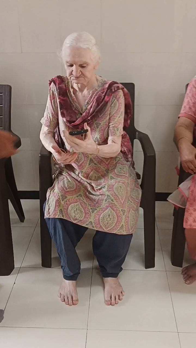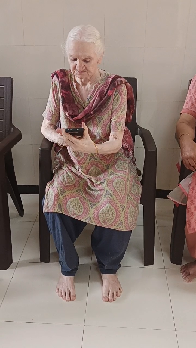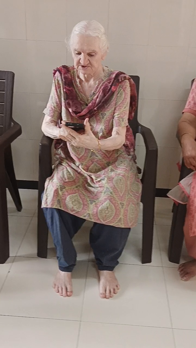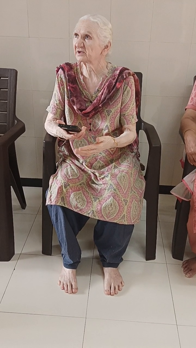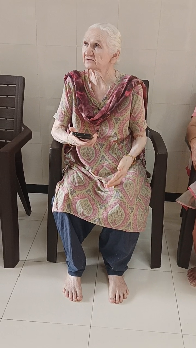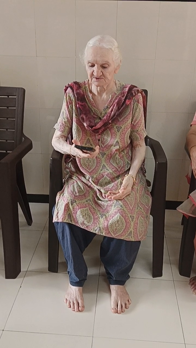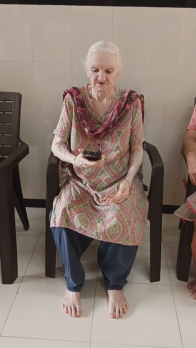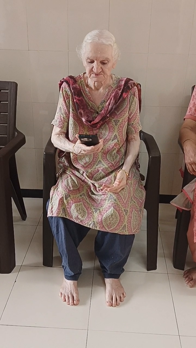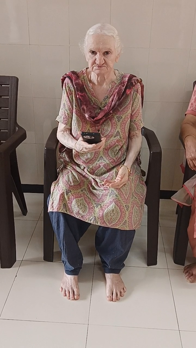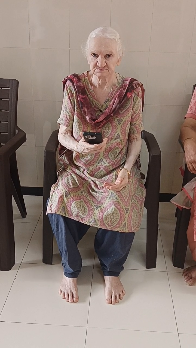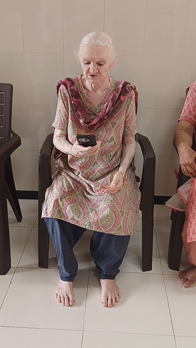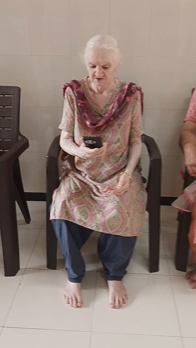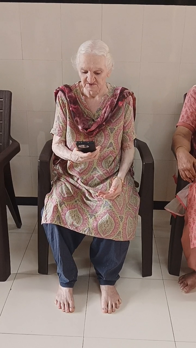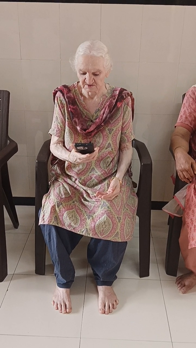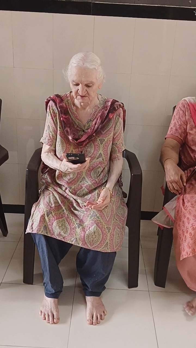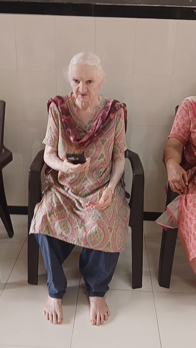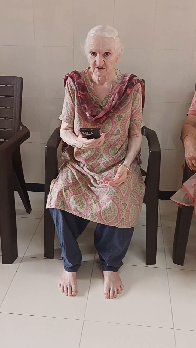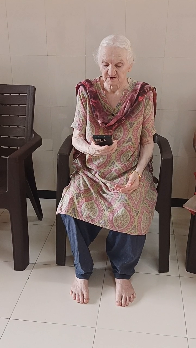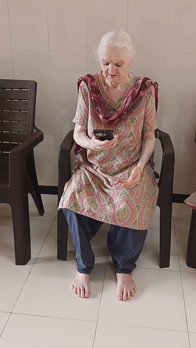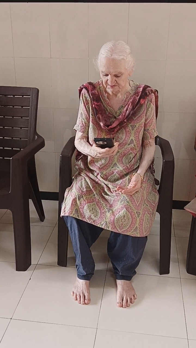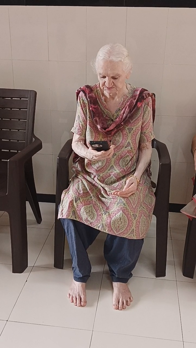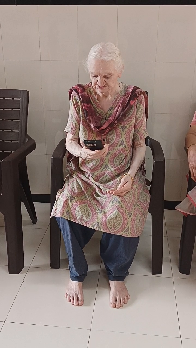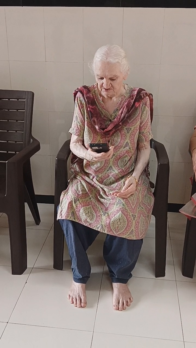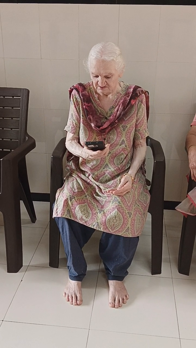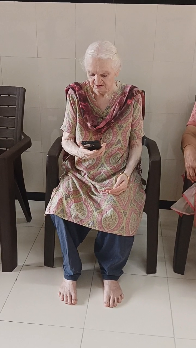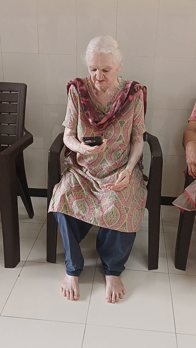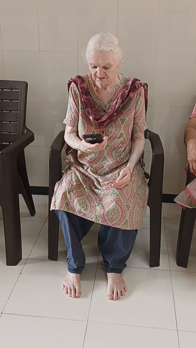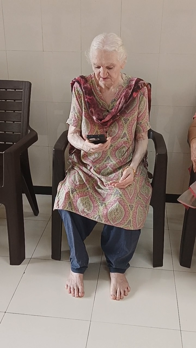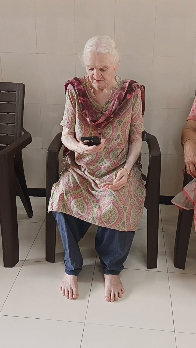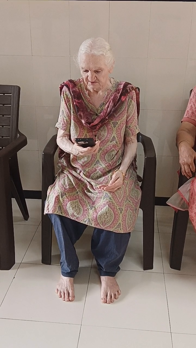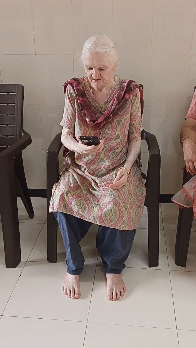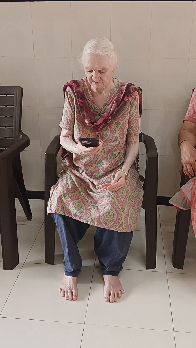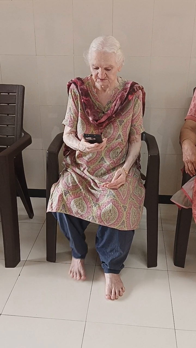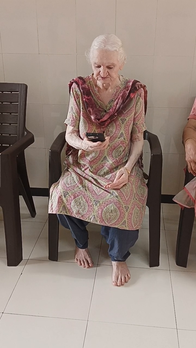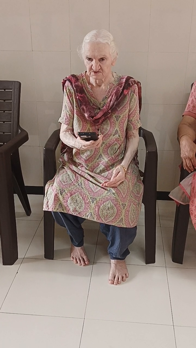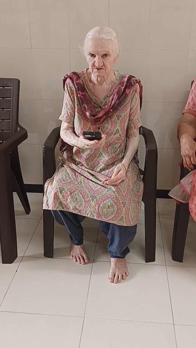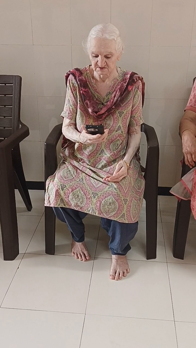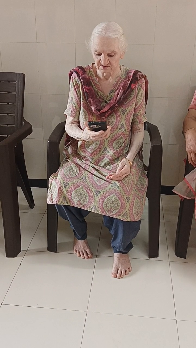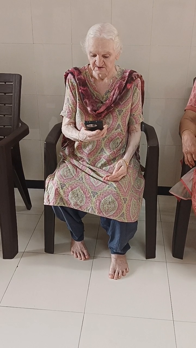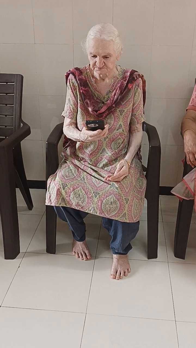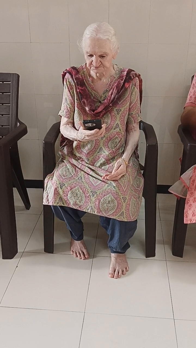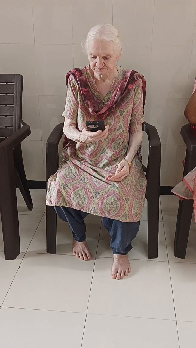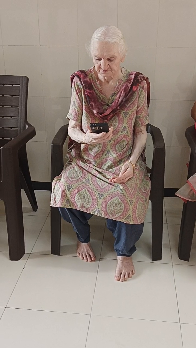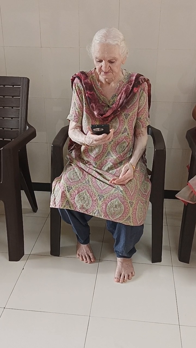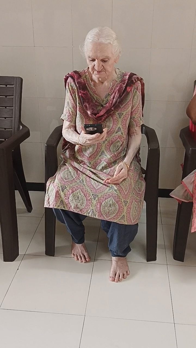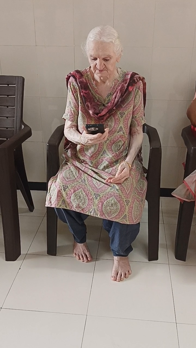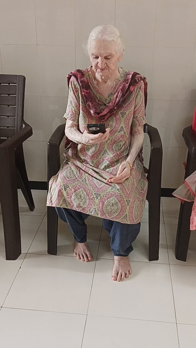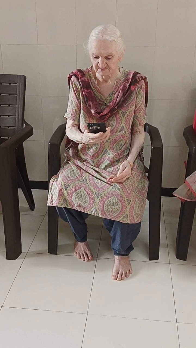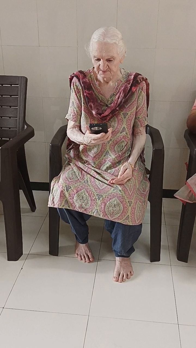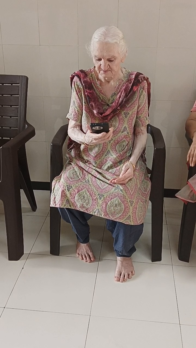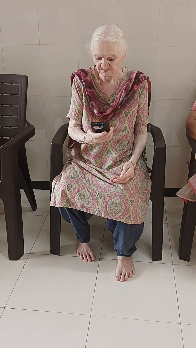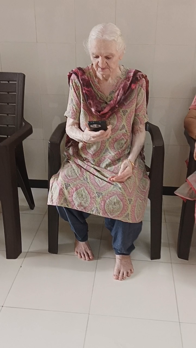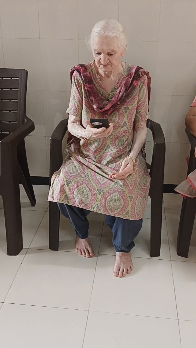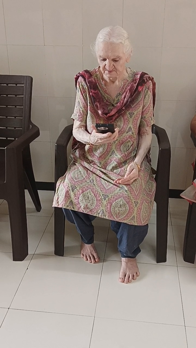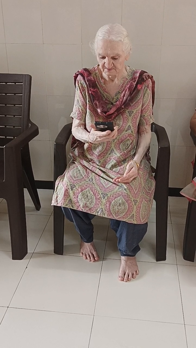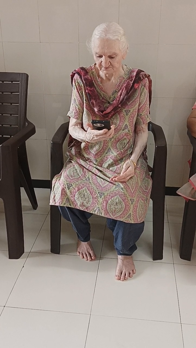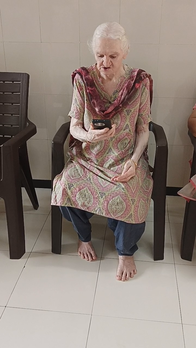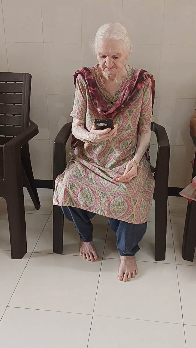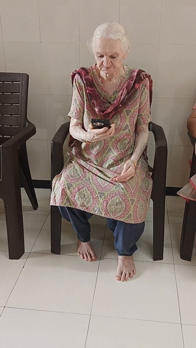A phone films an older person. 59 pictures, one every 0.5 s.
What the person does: Sitting.
